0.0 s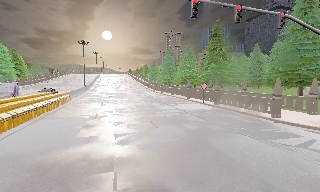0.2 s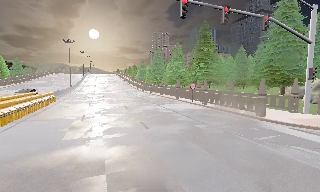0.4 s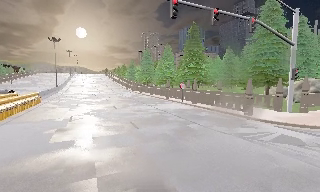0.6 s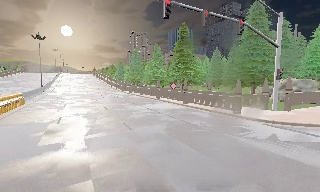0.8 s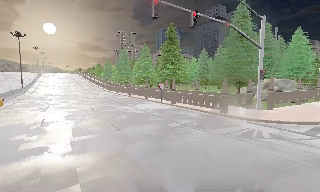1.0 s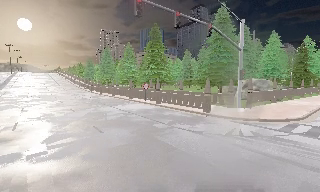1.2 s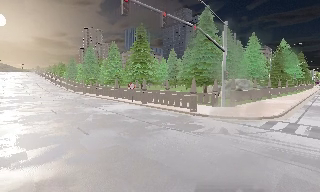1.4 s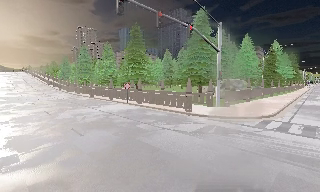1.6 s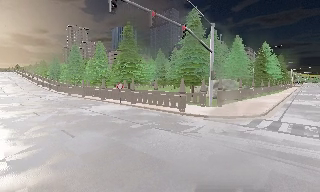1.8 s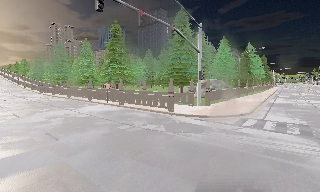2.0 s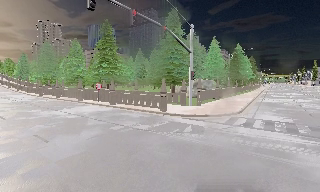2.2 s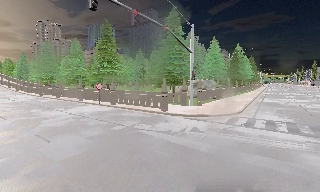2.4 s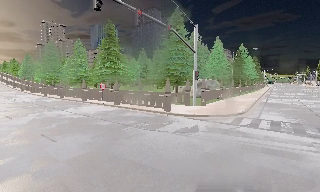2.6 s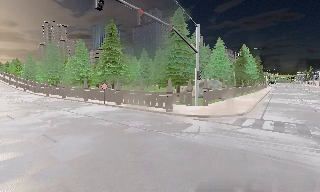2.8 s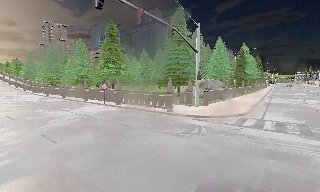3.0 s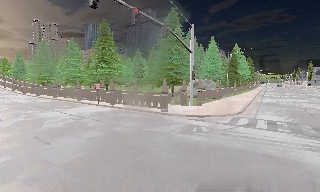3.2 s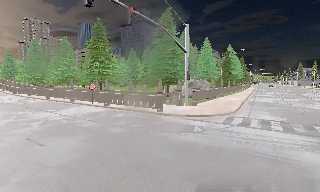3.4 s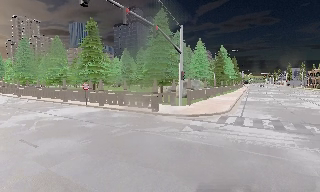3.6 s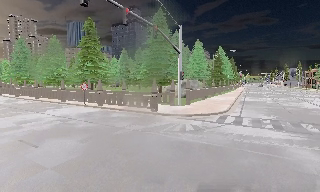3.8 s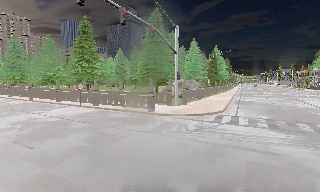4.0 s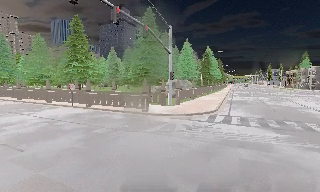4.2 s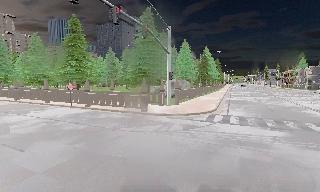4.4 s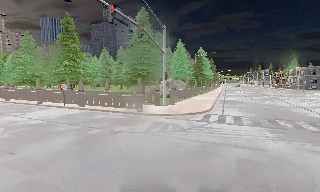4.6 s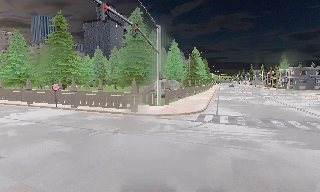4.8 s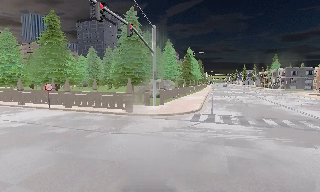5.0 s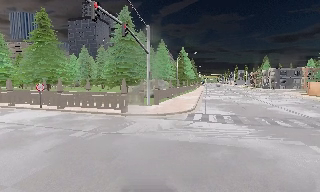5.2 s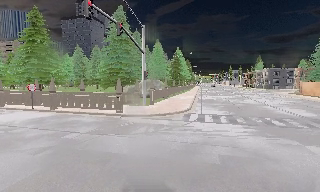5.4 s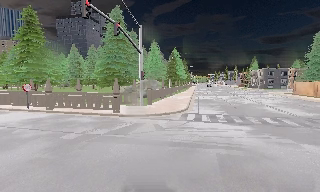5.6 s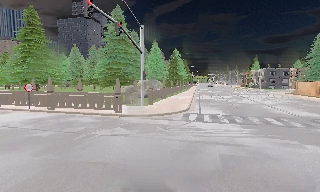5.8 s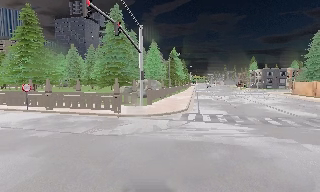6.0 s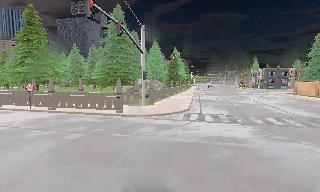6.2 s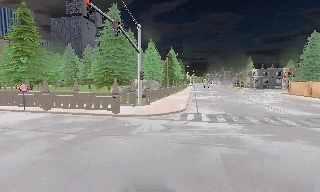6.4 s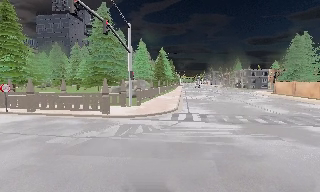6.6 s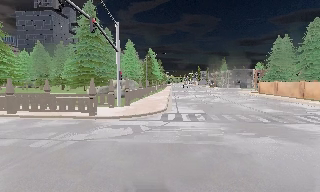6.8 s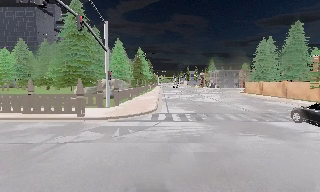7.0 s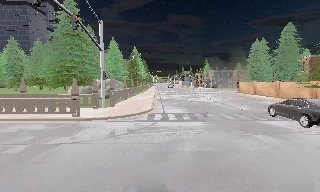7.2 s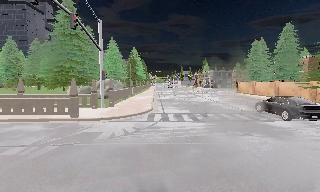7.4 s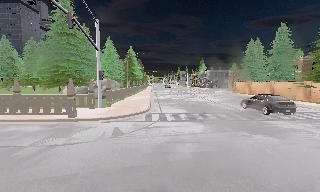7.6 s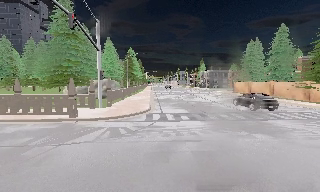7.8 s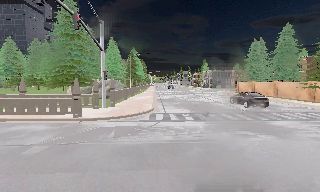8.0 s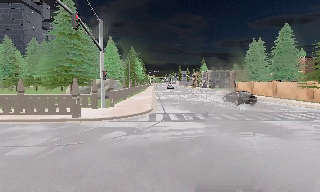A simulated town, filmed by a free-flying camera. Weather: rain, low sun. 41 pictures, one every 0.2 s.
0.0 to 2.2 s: The camera swings to its right by about 40 degrees, and the scene slides to the left. It travels to its left, about 1 m.
2.2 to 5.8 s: The camera swings to its right by about 20 degrees, and the scene slides to the left. It travels to its left, about 1 m.
5.8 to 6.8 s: The scene slides to the left, as the camera pans about 10 degrees to its right.
6.8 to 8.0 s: The camera shifts only a little, or ends up much as it began.
The film runs forward here.
